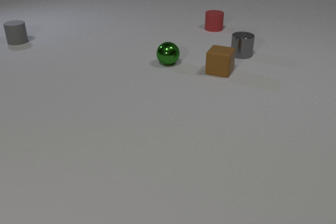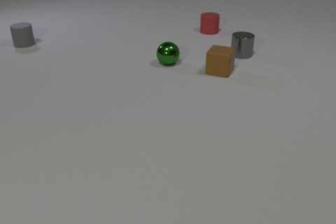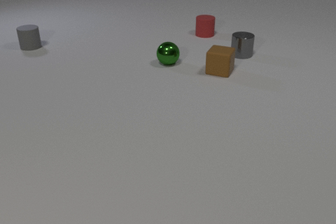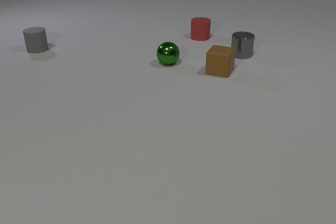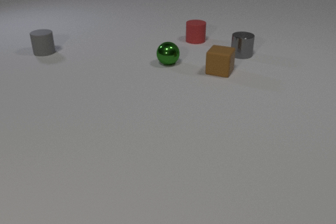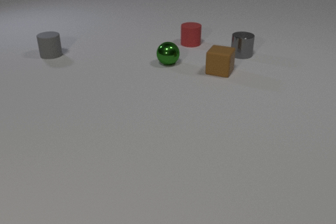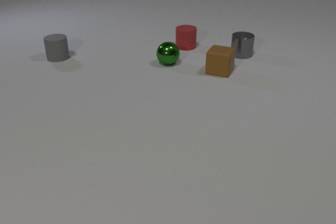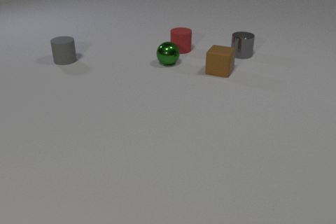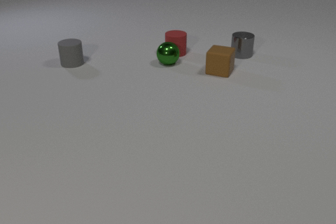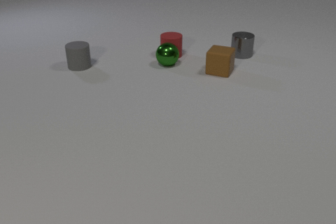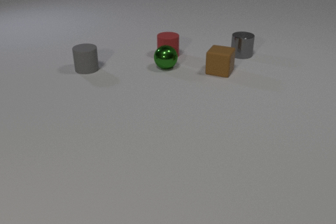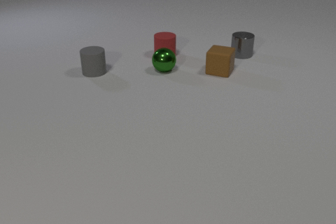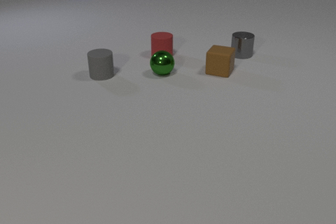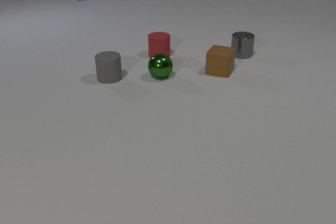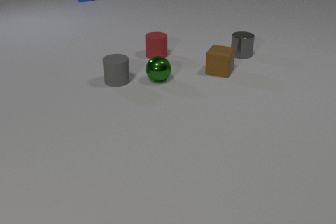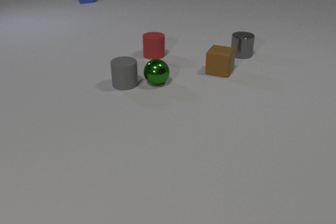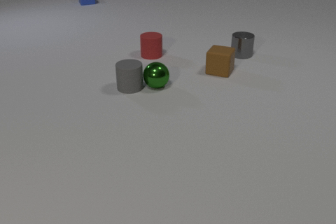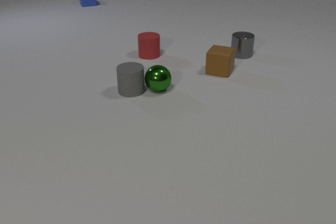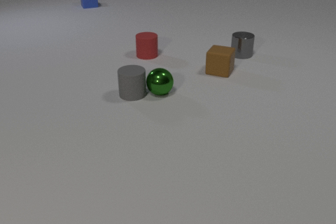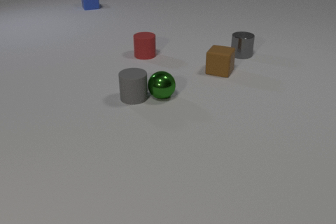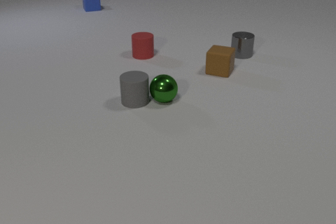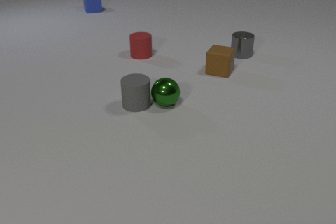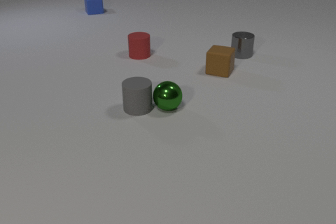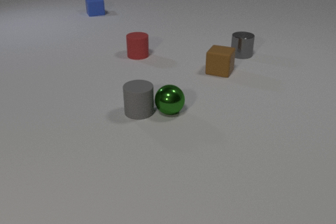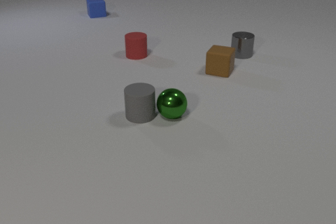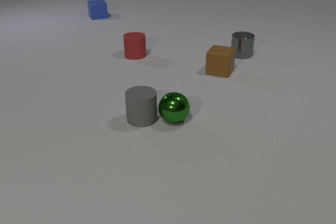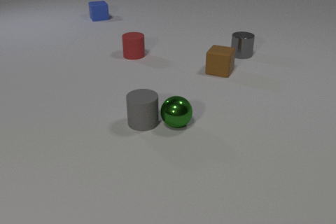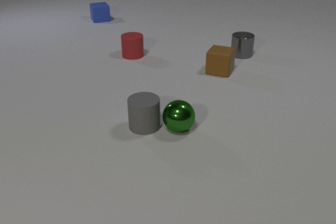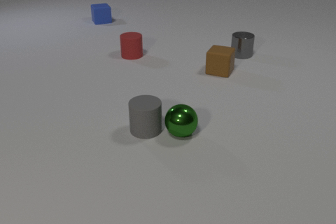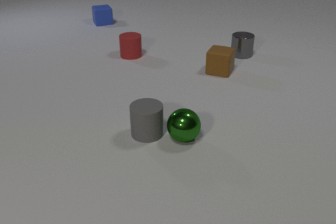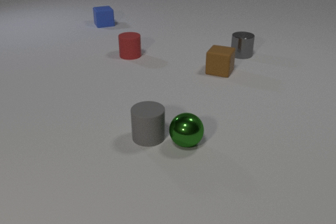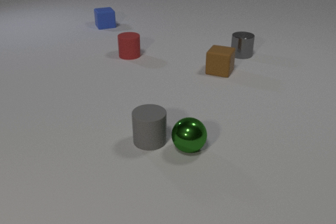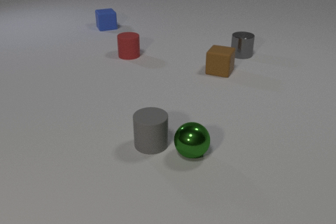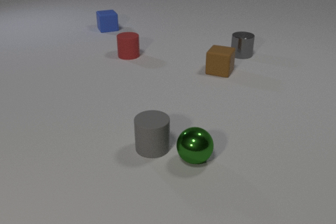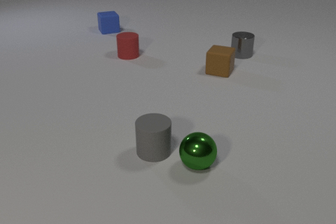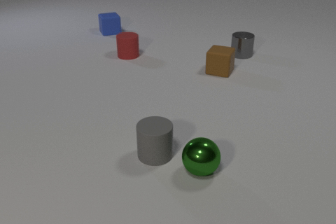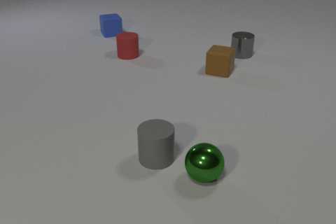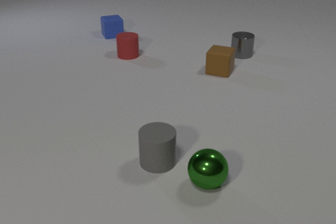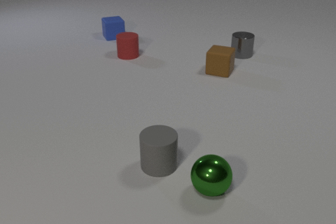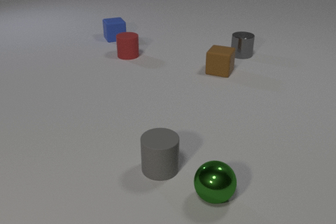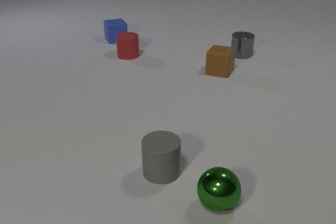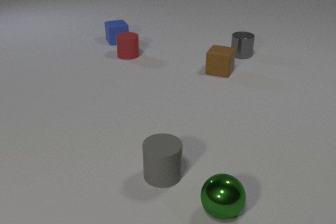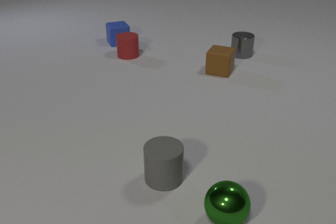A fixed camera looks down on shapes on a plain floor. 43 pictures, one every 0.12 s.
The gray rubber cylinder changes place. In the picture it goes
toward the camera.
The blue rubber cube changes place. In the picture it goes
toward the camera.
0.00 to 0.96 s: The red rubber cylinder slides toward the camera and to the left. The gray rubber cylinder slides toward the camera and to the right.
0.96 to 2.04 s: The red rubber cylinder slides to the left. The green metal sphere rolls toward the camera. The blue rubber cube comes in at the top edge, slides toward the camera. The gray rubber cylinder slides toward the camera and to the right. The red rubber cylinder and the green metal sphere collide. The green metal sphere and the gray rubber cylinder collide.
2.04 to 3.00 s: The red rubber cylinder slides to the left. The green metal sphere rolls toward the camera. The blue rubber cube slides toward the camera. The gray rubber cylinder slides toward the camera.
3.00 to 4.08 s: The red rubber cylinder slides to the left. The green metal sphere rolls toward the camera. The blue rubber cube slides toward the camera. The gray rubber cylinder slides toward the camera.
4.08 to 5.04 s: The green metal sphere rolls toward the camera. The blue rubber cube slides toward the camera. The gray rubber cylinder slides toward the camera.
What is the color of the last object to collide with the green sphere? gray.
How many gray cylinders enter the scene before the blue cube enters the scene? 0.
How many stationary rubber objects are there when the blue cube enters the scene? 1.
